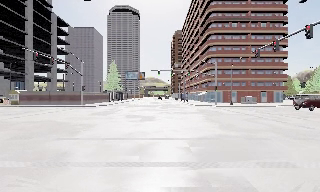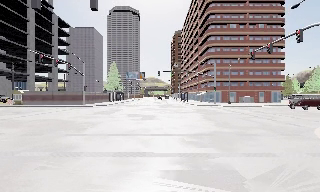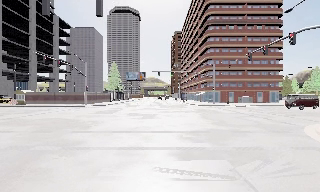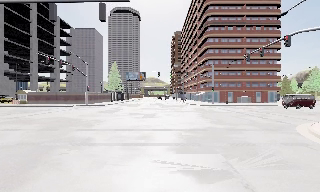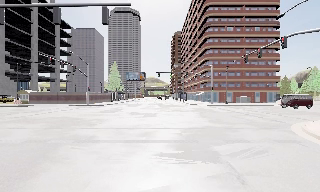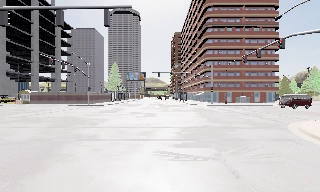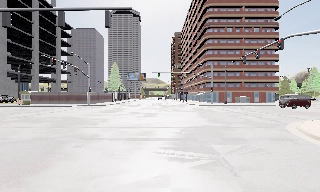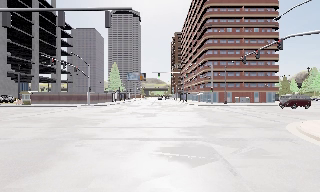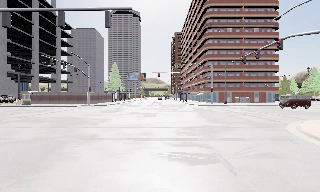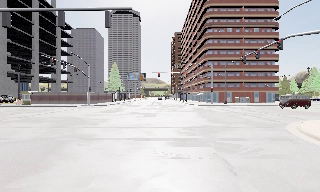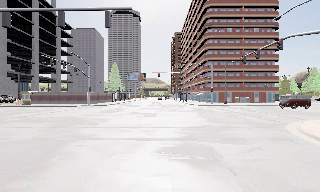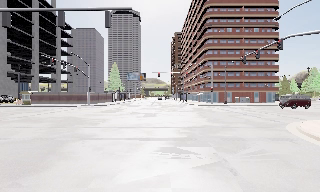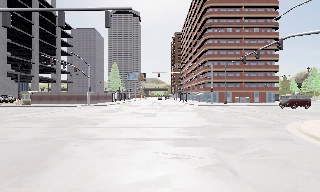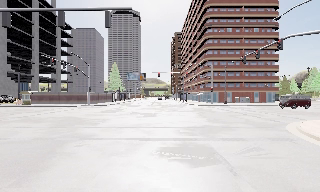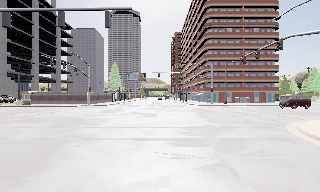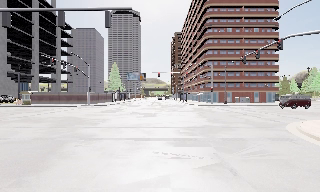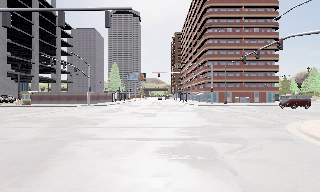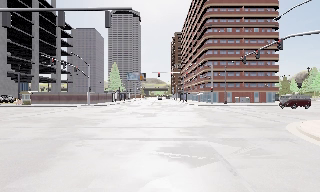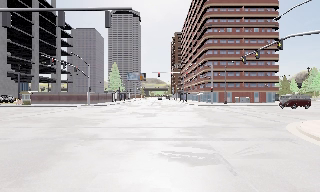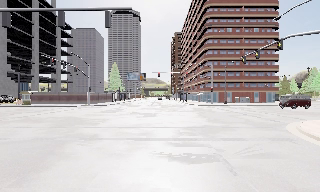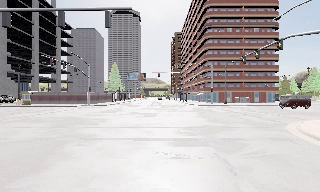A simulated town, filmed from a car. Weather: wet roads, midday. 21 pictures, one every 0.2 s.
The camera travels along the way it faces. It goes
backward.
0.0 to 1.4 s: The camera travels backward, about 2.5 m, so what stands in front gets smaller. It loses speed.
1.4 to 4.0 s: The camera keeps its place and its aim.
The film runs backward here.
